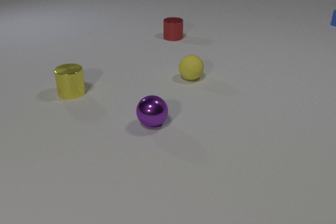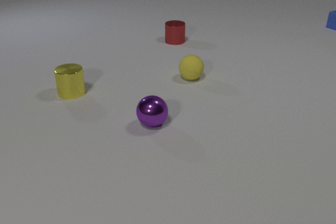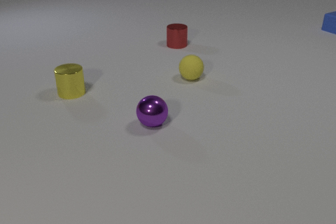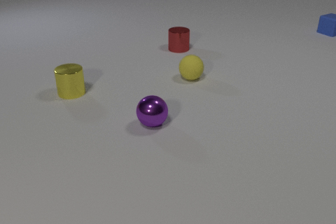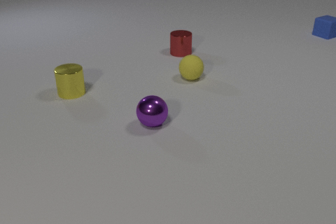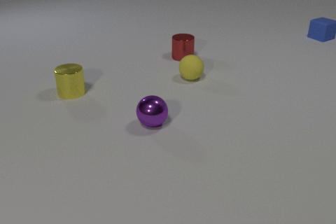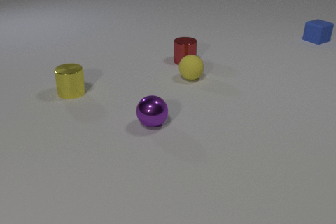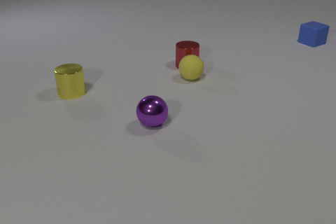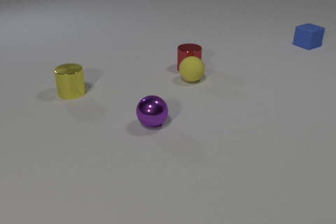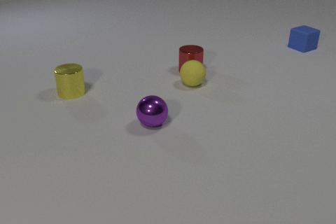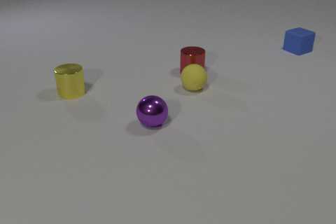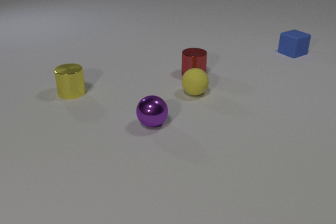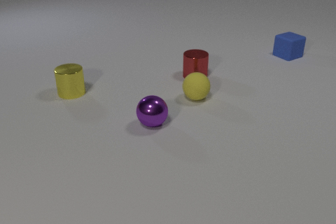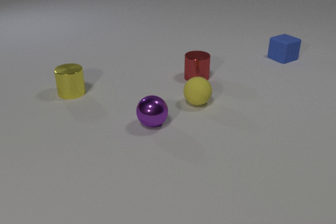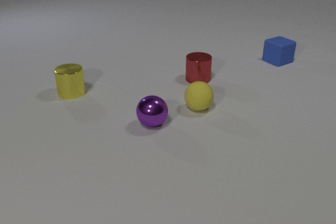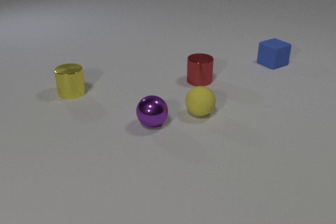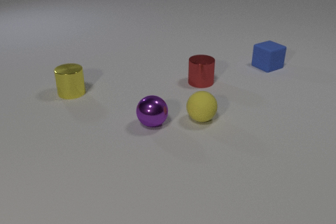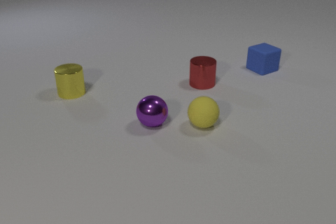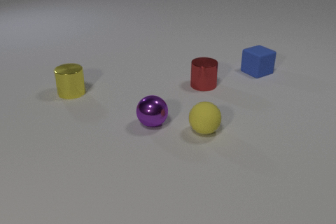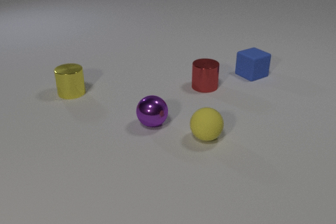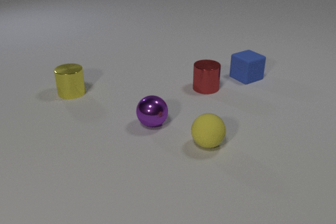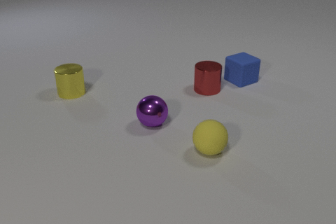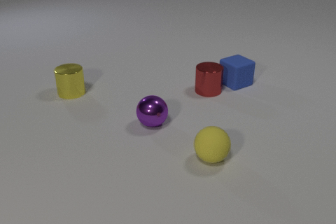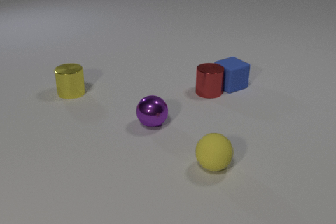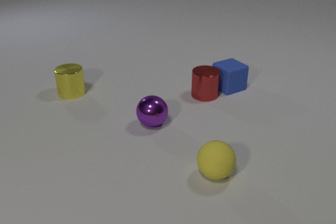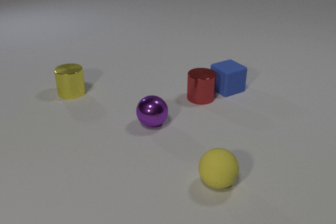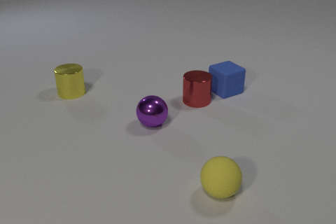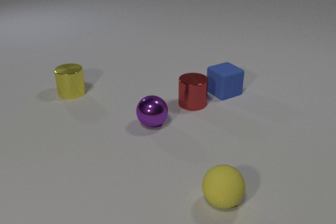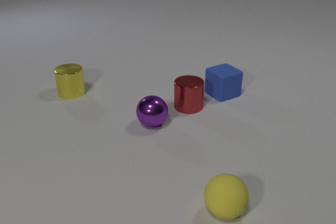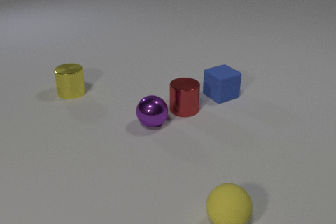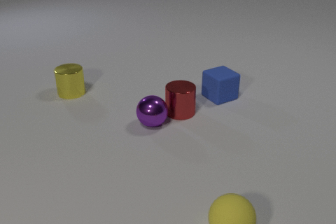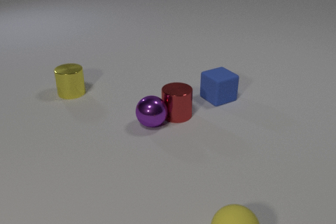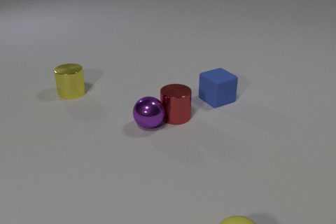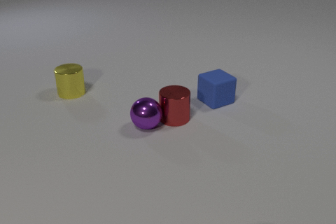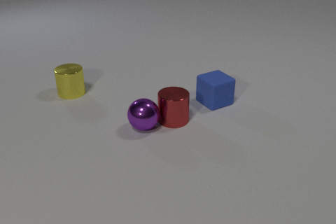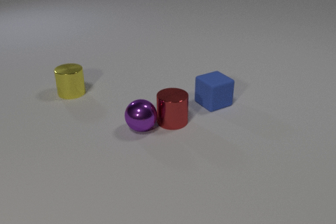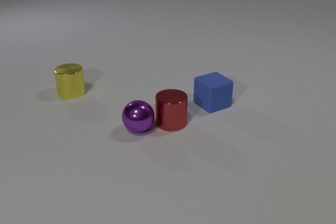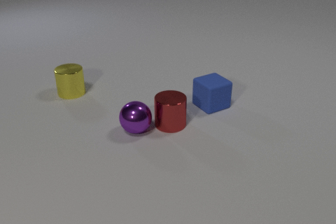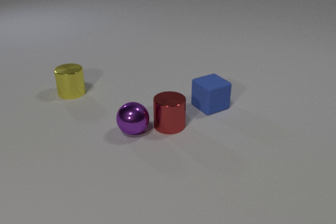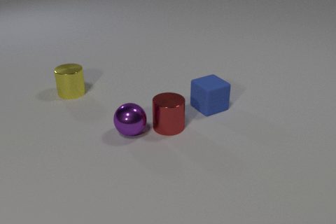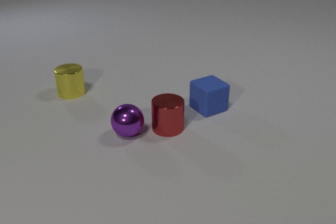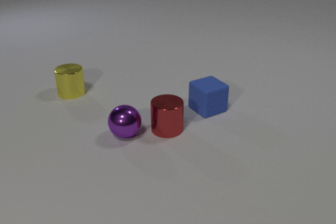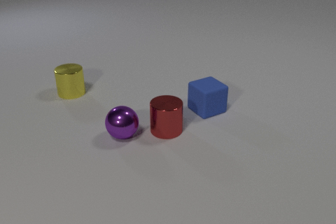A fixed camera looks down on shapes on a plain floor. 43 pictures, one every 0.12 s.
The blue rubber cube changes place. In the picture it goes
toward the camera.
The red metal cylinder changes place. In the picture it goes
toward the camera.
0.00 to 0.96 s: The red metal cylinder slides toward the camera. The blue rubber cube slides toward the camera and to the left. The red metal cylinder and the yellow rubber sphere collide.
0.96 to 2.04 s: The red metal cylinder slides toward the camera. The yellow rubber sphere rolls toward the camera. The blue rubber cube slides toward the camera and to the left.
2.04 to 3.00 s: The red metal cylinder slides toward the camera. The yellow rubber sphere rolls toward the camera. The blue rubber cube slides toward the camera and to the left. The red metal cylinder and the blue rubber cube collide.
3.00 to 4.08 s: The red metal cylinder slides toward the camera and to the left. The yellow rubber sphere rolls toward the camera, leaves at the bottom edge. The blue rubber cube slides toward the camera and to the left. The purple metal sphere rolls to the left. The red metal cylinder and the purple metal sphere collide.
4.08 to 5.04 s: The red metal cylinder slides toward the camera. The blue rubber cube slides toward the camera and to the left. The purple metal sphere rolls to the left and toward the camera.
What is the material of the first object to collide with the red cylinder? rubber.
Are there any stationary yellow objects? yes.
Are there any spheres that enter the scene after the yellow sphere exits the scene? no.
